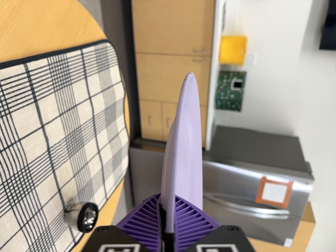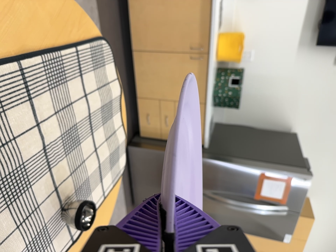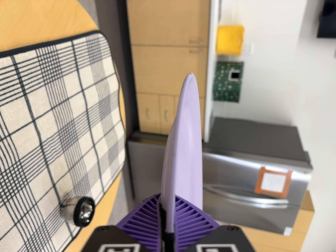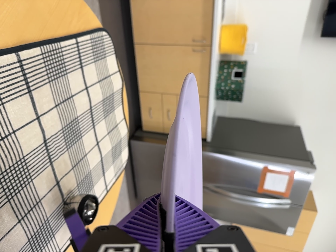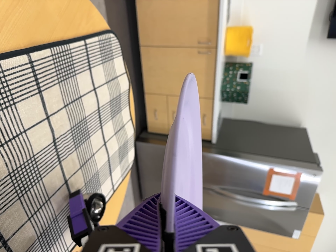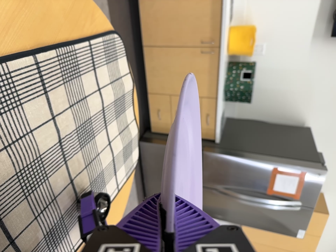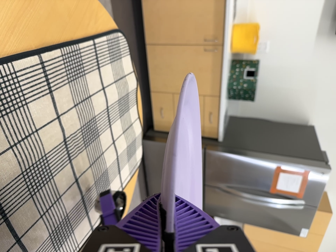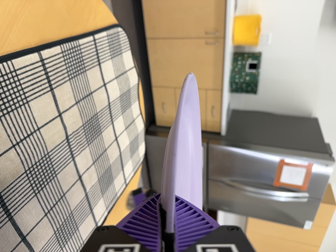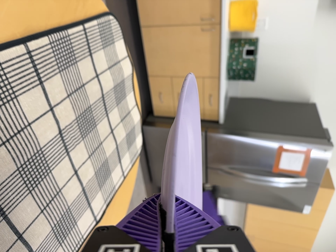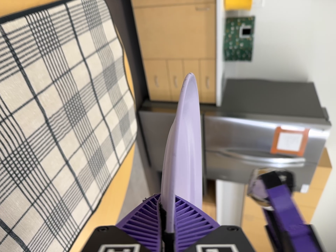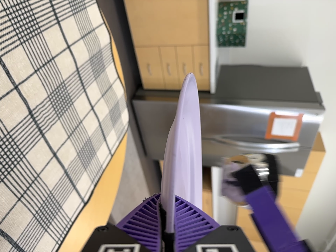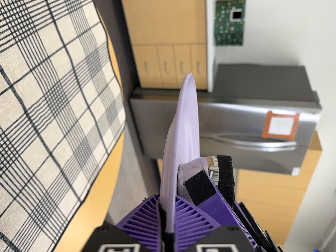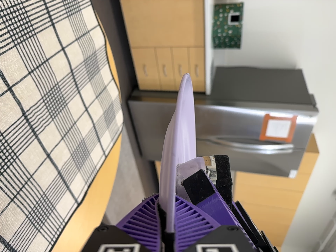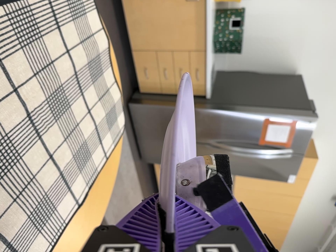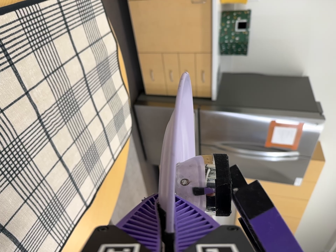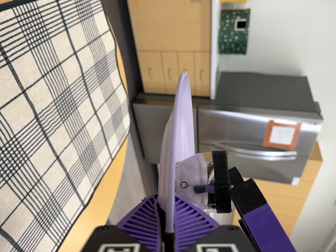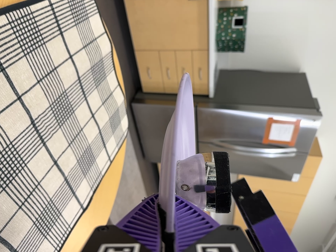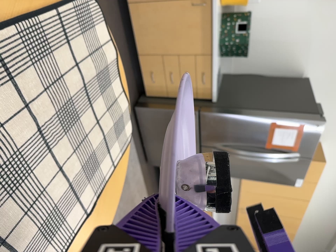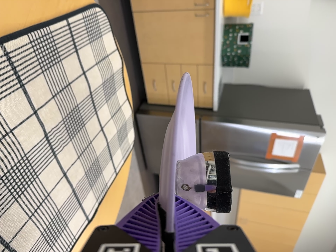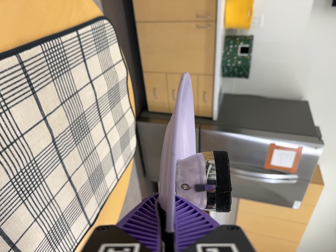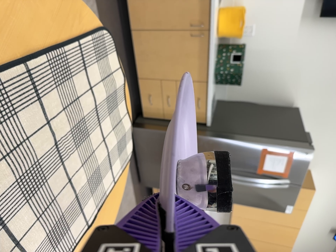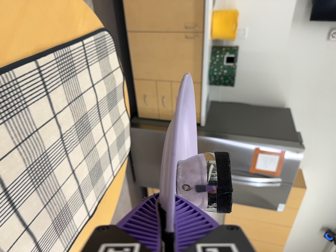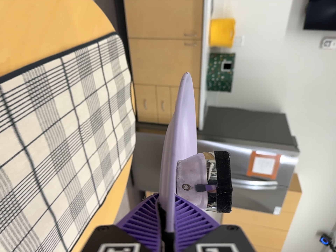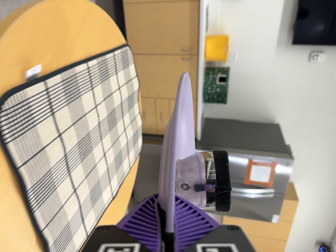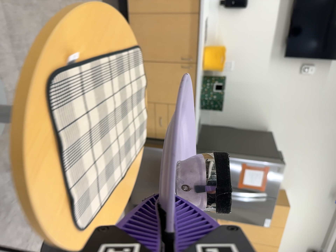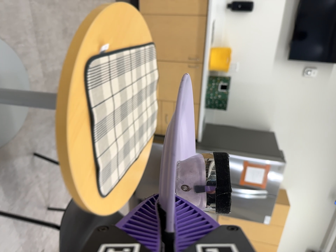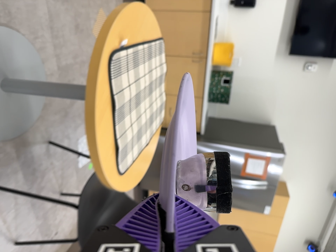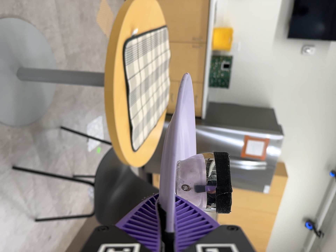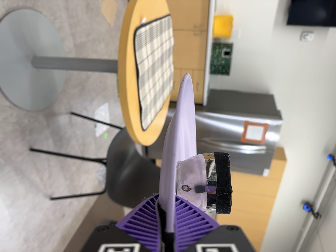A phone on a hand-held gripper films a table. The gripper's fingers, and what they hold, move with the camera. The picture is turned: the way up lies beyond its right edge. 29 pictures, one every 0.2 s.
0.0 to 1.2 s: The camera shifts only a little, or ends up much as it began.
1.2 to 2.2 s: The camera travels forward, about 7 cm, so what stands in front looms larger. Its aim tips toward the bottom of its view by about 10 degrees, and the scene shifts upward.
2.2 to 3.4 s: The camera shifts only a little, or ends up much as it began.
3.4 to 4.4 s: The camera travels backward, about 18 cm, so what stands in front gets smaller.
4.4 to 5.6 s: The camera travels backward and toward the bottom of its view, about 70 cm, so what stands in front gets smaller.
The film runs backward here.
